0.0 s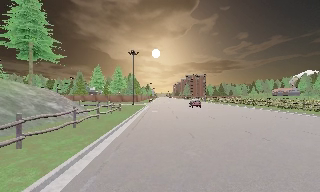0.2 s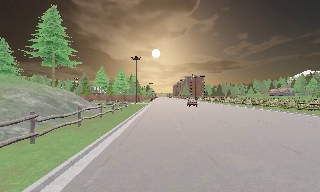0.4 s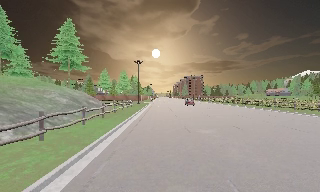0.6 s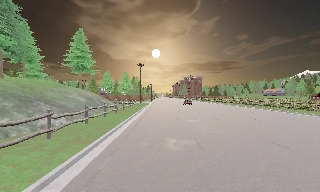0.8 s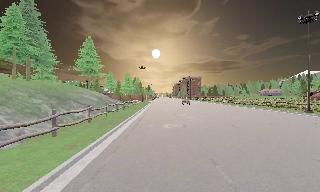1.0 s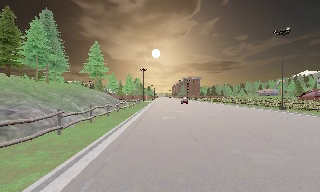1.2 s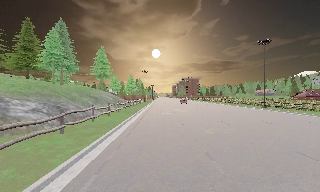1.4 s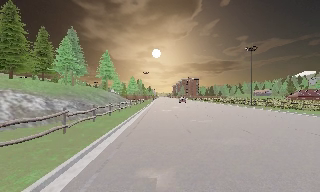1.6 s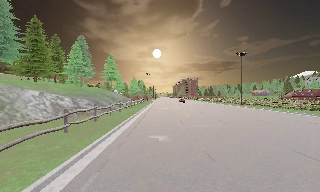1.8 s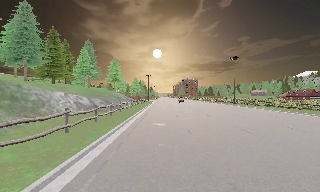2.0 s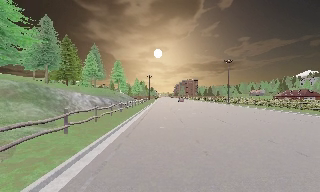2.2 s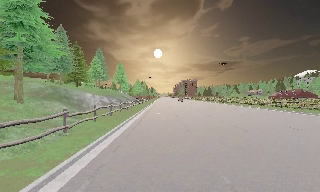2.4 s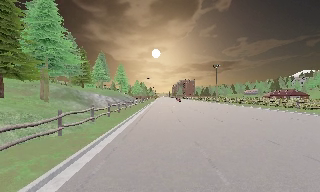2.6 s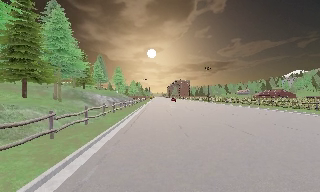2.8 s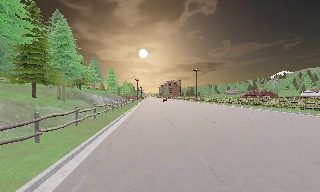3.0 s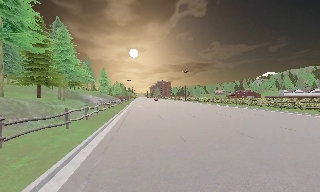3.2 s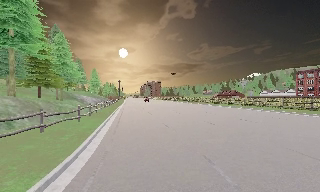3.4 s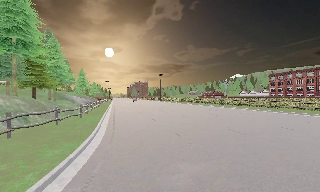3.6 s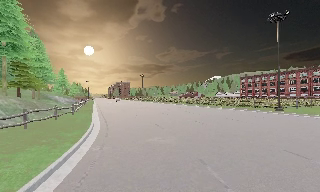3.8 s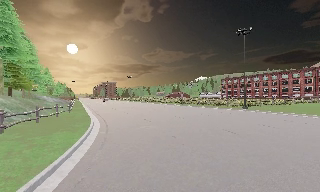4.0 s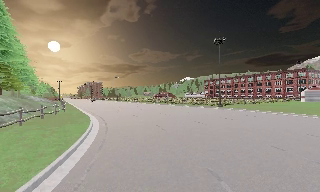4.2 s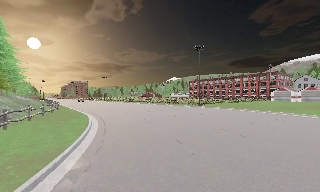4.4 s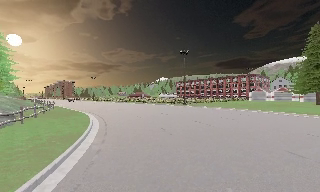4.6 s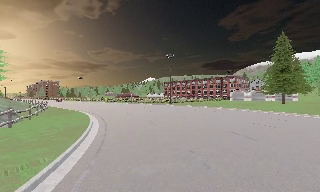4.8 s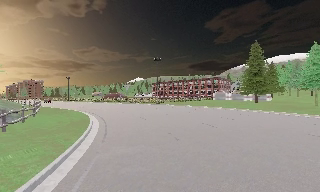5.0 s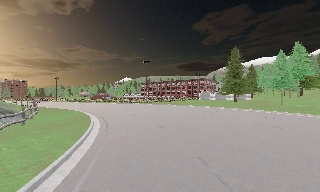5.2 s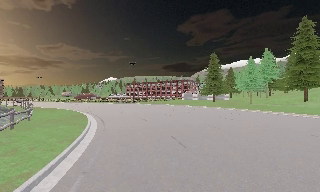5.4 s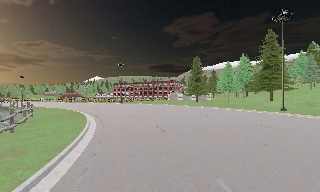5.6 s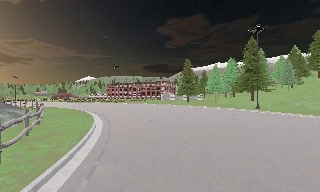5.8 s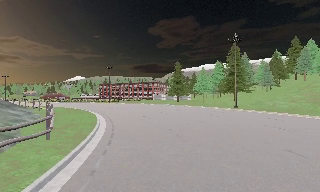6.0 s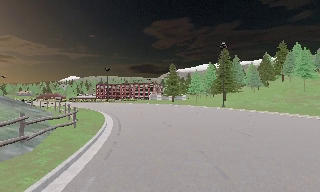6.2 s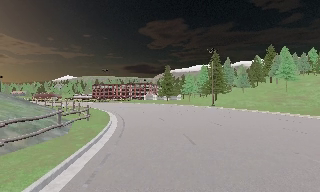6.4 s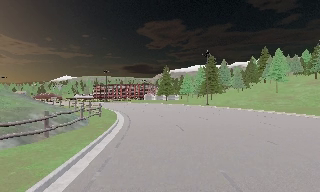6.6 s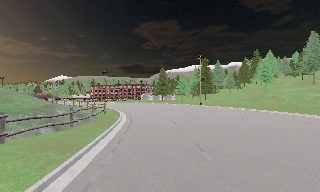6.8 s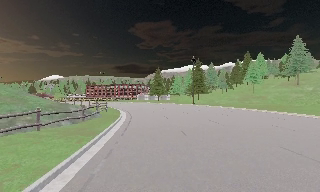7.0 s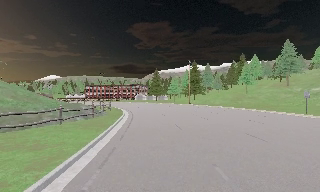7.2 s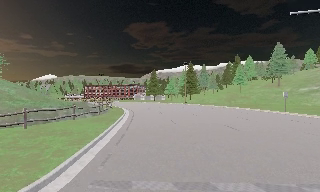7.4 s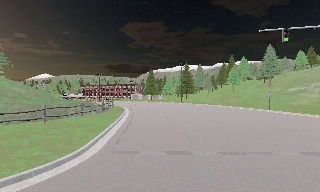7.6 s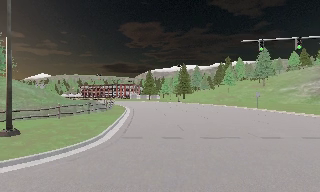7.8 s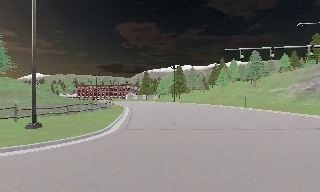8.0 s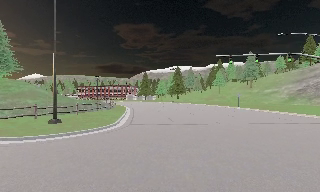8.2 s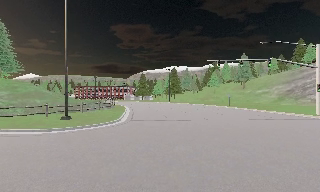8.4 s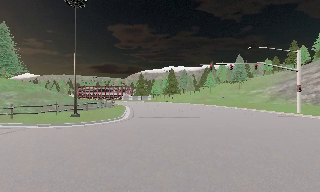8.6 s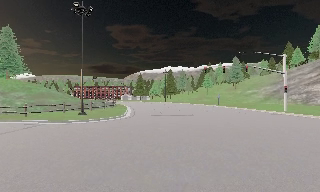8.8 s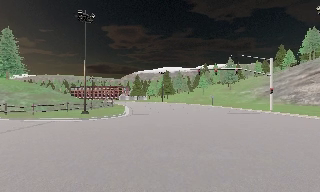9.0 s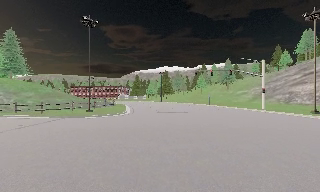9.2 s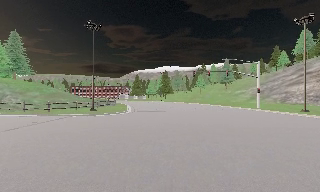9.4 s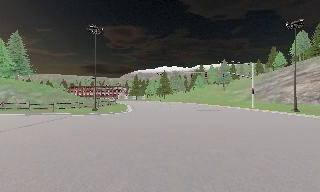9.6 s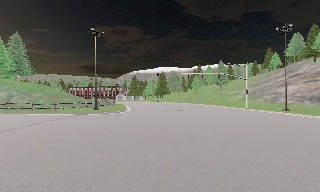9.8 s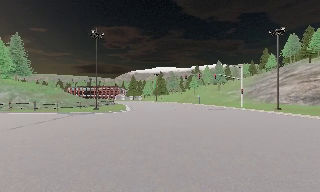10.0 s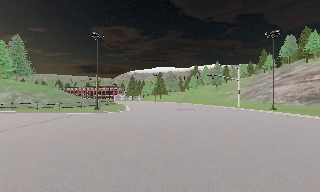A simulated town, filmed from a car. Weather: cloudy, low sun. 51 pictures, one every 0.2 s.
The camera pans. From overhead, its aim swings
clockwise.
The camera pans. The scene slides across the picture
to the left.
0.0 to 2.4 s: The camera travels backward, about 50 m, so what stands in front gets smaller.
2.4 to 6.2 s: The scene slides to the left, as the camera pans about 70 degrees to its right. It travels backward, about 60 m.
6.2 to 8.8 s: The scene slides to the left, as the camera pans about 10 degrees to its right. It travels backward, about 30 m, so what stands in front gets smaller.
8.8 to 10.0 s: The camera travels backward, about 7 m, so what stands in front gets smaller. It loses speed.
The film runs backward here.
